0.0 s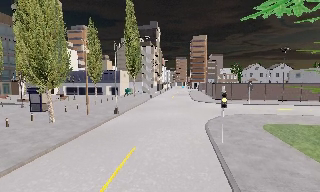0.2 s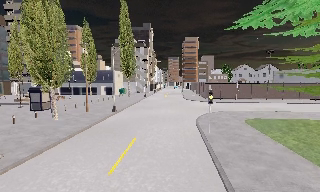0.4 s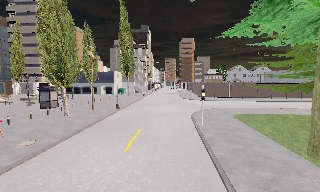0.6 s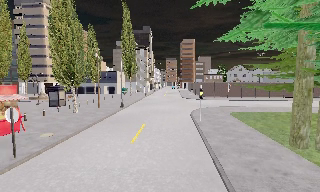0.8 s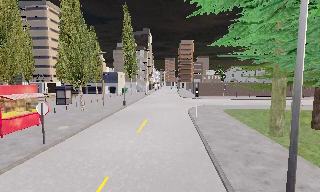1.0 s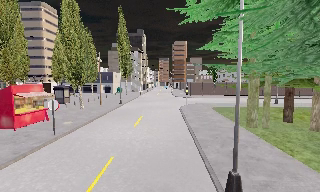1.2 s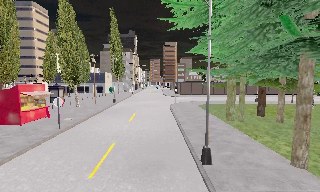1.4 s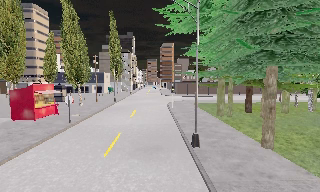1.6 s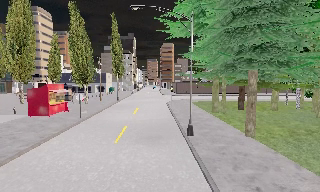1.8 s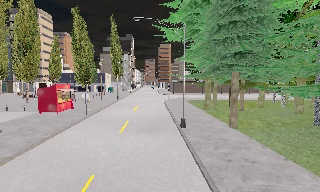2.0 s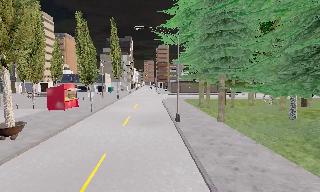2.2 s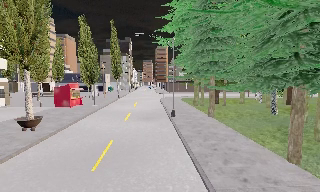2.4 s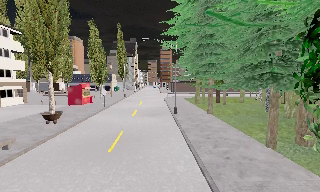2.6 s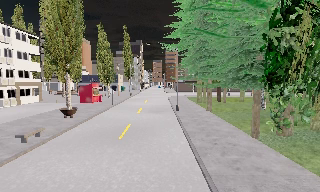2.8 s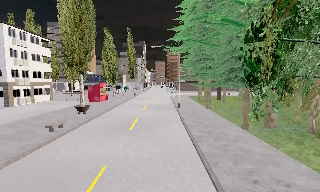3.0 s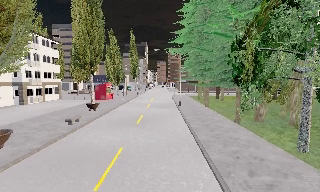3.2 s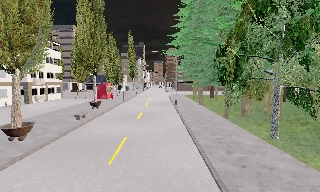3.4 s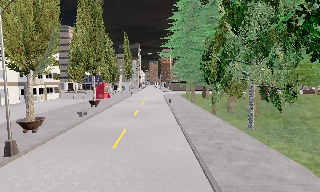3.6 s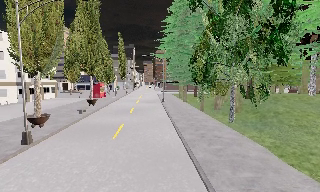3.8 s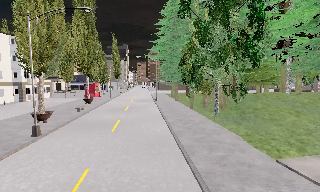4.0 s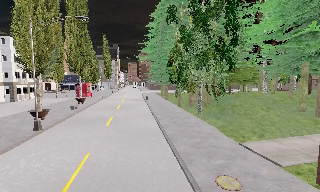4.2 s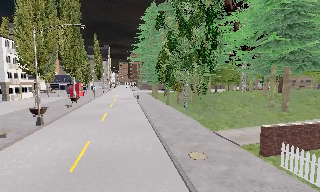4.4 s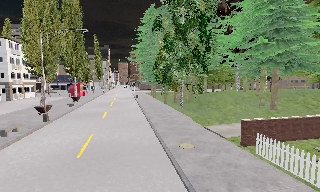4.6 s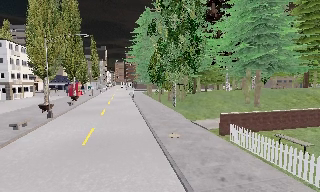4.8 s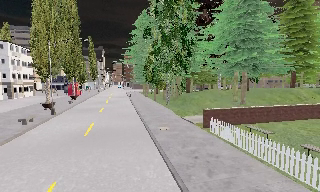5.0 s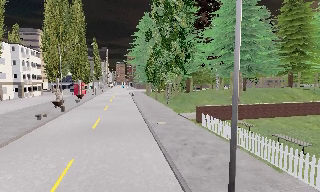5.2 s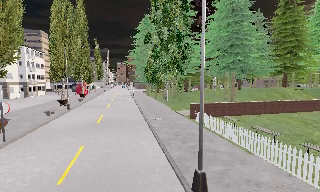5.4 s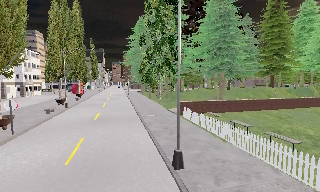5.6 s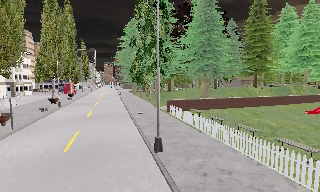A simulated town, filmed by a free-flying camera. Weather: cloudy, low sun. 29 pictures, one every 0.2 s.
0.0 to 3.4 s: The camera travels backward, about 30 m, so what stands in front gets smaller.
3.4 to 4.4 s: The camera pans to its right, which is clockwise from overhead, by about 10 degrees. It travels backward, about 8 m, so what stands in front gets smaller.
4.4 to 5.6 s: The camera travels backward, about 9 m, so what stands in front gets smaller.
The film runs backward here.
